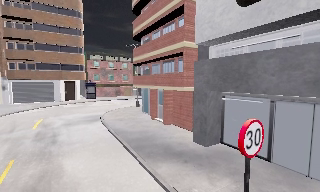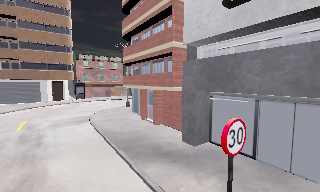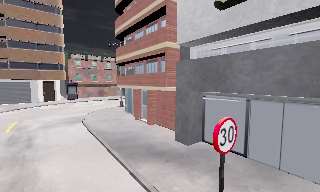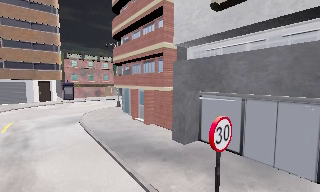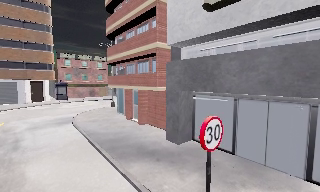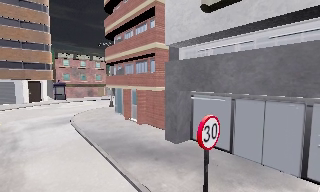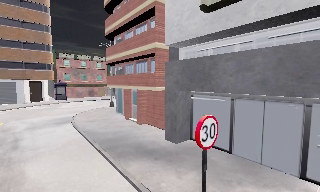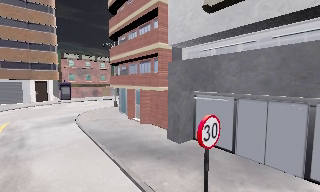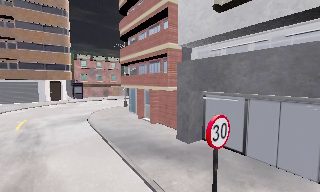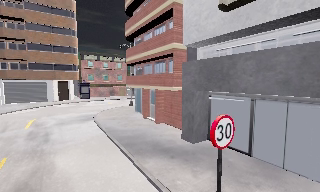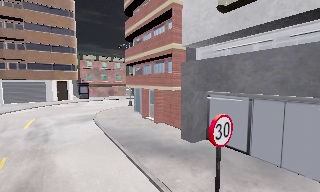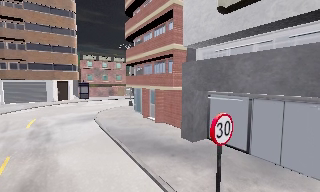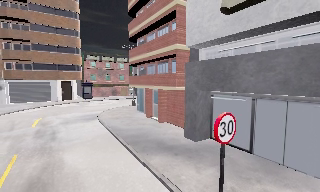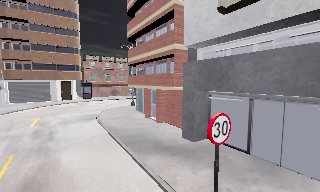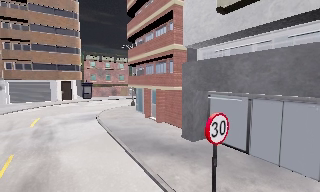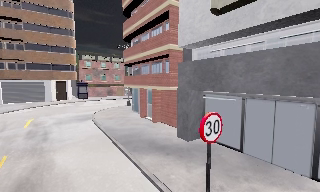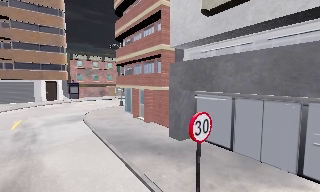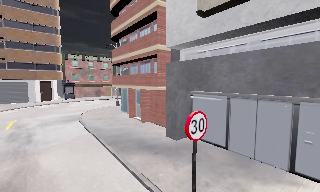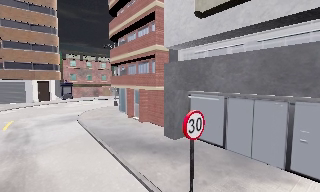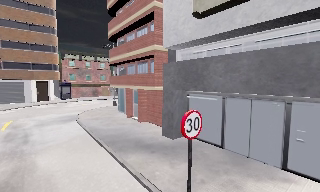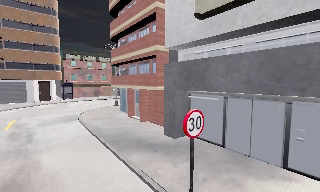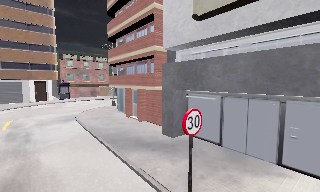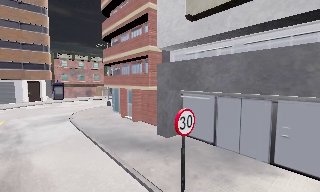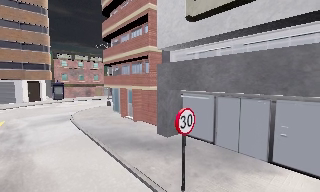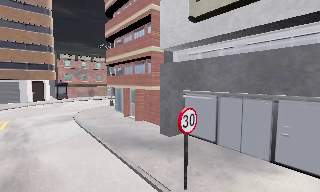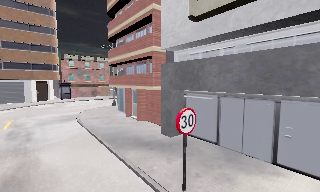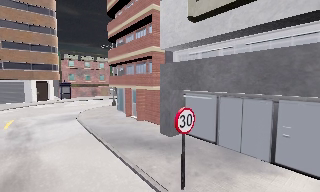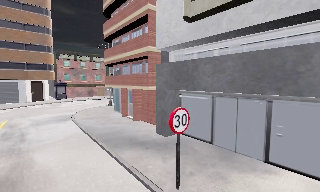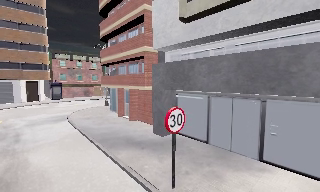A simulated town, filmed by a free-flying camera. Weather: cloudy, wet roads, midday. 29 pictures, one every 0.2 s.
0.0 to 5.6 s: The camera travels backward and to its right, about 1.5 m, so what stands in front gets smaller.
The film runs backward here.
